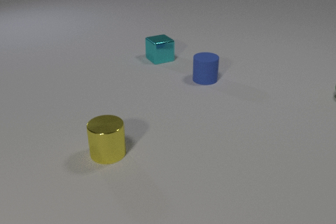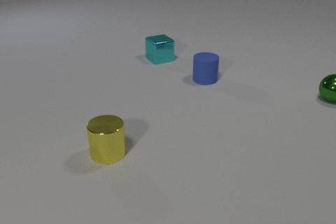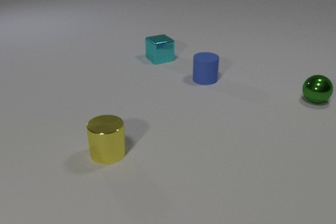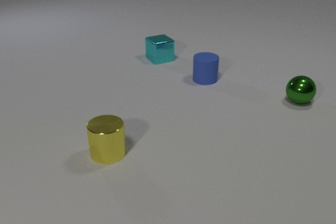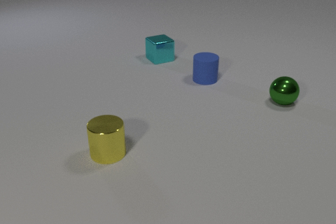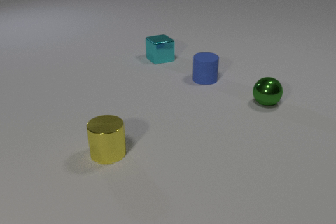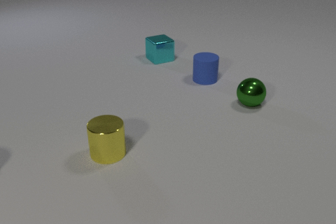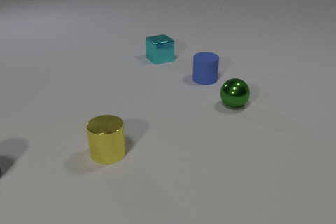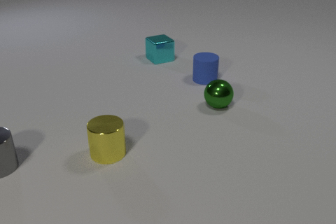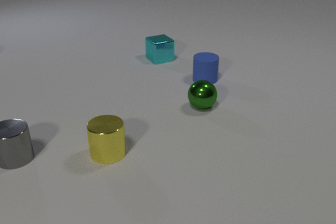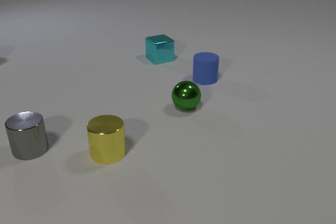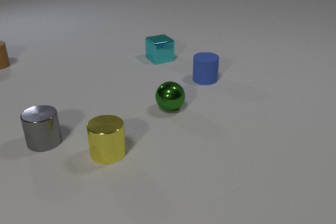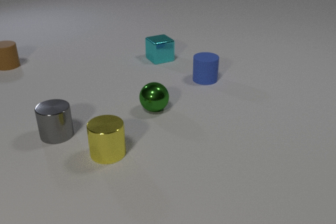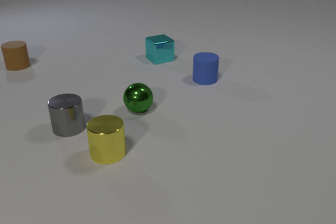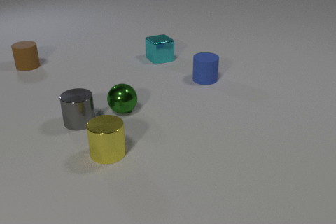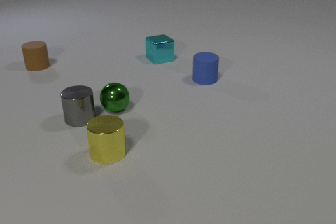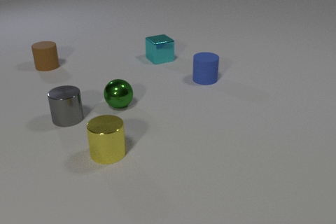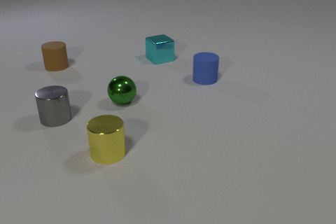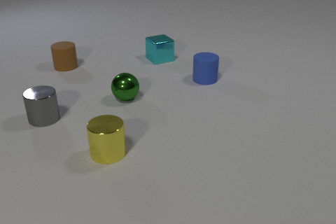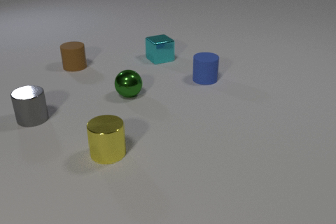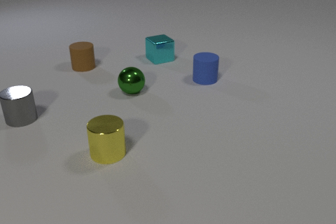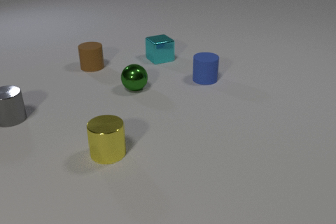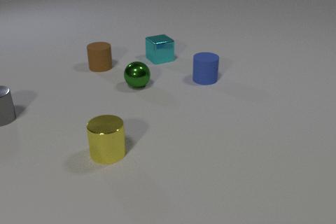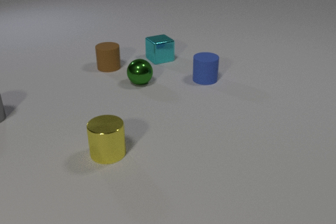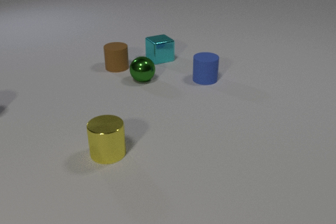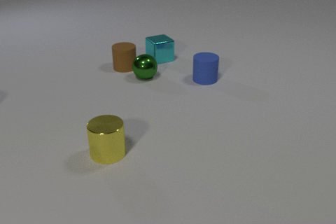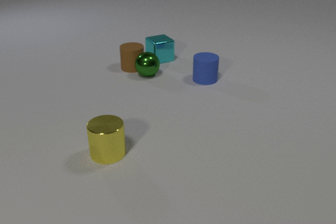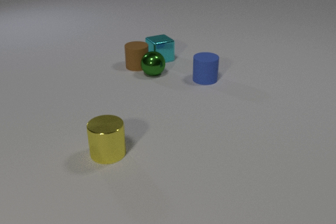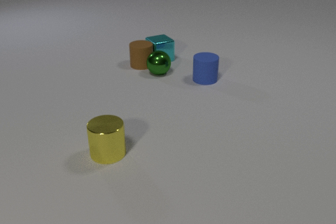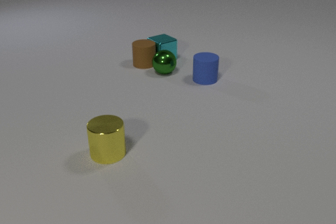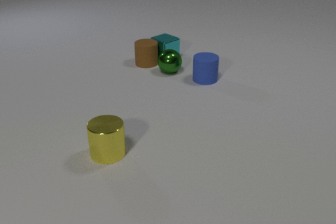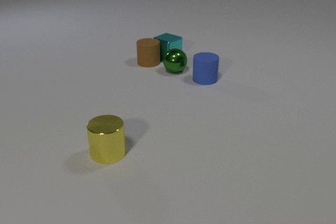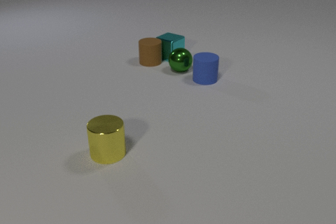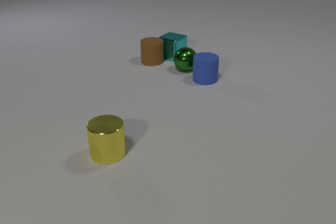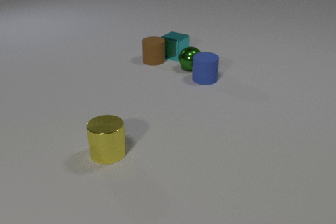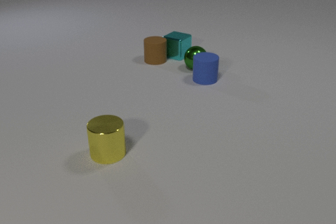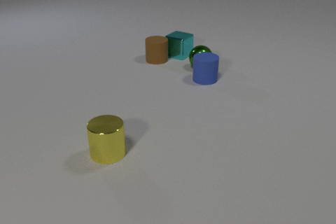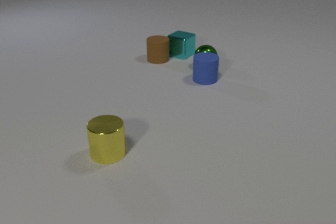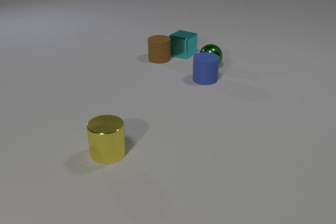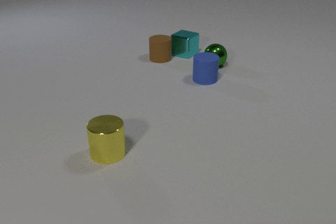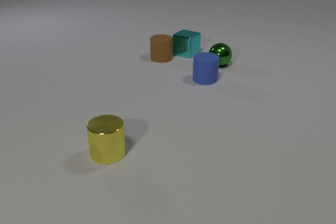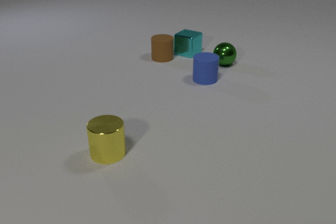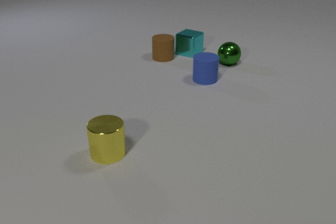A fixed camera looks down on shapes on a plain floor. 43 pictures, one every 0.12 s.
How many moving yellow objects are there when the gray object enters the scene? 0.
What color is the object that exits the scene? gray.
How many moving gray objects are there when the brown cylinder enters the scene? 1.
0.00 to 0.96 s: The gray metal cylinder comes in at the left edge, slides to the right and away from the camera. The green metal sphere rolls to the left and toward the camera.
0.96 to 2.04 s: The gray metal cylinder slides away from the camera and to the right. The green metal sphere rolls to the left. The brown rubber cylinder comes in at the left edge, slides to the right and toward the camera. The gray metal cylinder and the green metal sphere collide.
2.04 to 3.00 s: The gray metal cylinder slides to the left, leaves at the left edge. The green metal sphere rolls away from the camera and to the right. The brown rubber cylinder slides to the right.
3.00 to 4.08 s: The green metal sphere rolls to the right and away from the camera. The brown rubber cylinder slides to the right and away from the camera. The cyan metal cube slides to the right and away from the camera, spins so that its near face slides to the right, counterclockwise seen from above. The green metal sphere and the brown rubber cylinder collide. The brown rubber cylinder and the cyan metal cube collide.
4.08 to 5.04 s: The green metal sphere rolls to the right and away from the camera. The brown rubber cylinder slides to the right and away from the camera. The cyan metal cube slides to the right and away from the camera.
